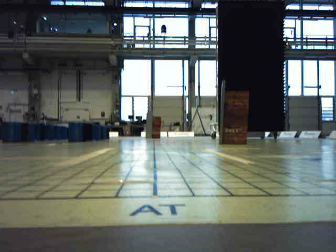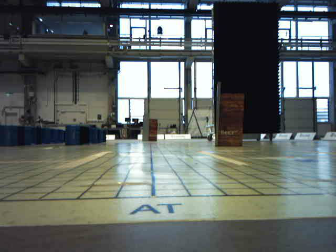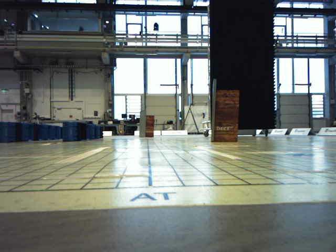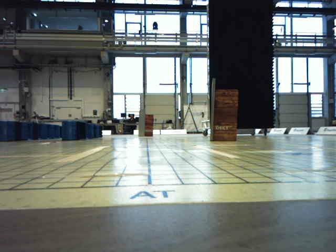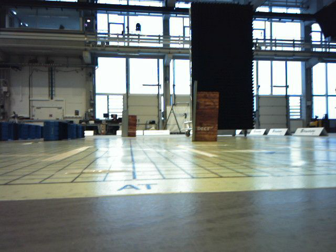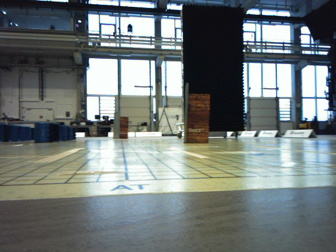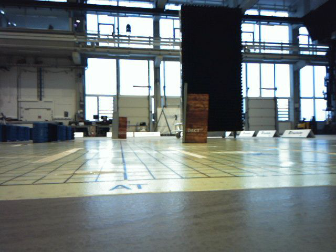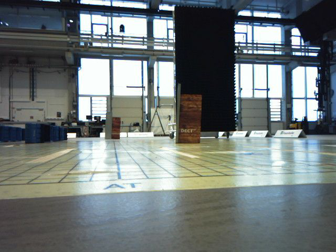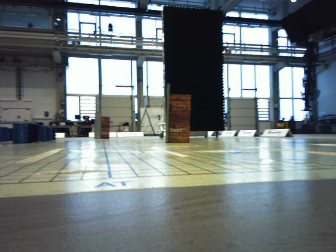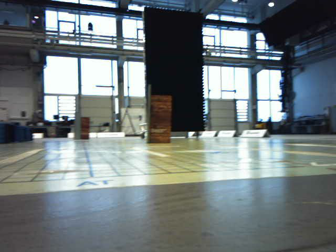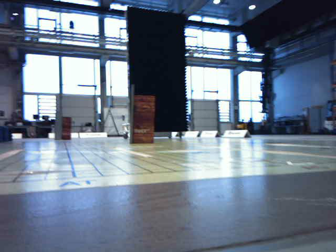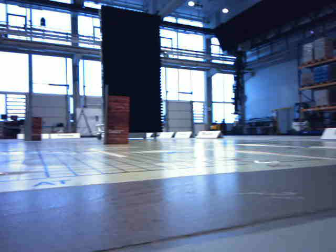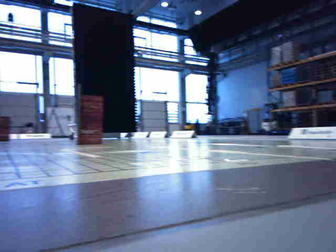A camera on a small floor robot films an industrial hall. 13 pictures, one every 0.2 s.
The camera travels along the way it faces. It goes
backward.
0.0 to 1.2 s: The camera travels backward, about 0.2 m, so what stands in front gets smaller.
1.2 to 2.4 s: The camera swings to its right by about 20 degrees, and the scene slides to the left. It travels backward, about 0.2 m, so what stands in front gets smaller.
The film runs backward here.
